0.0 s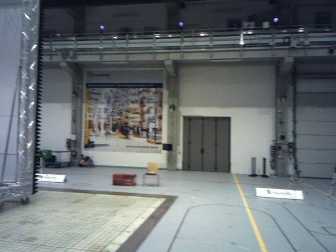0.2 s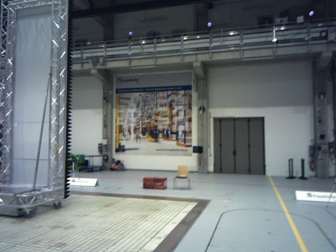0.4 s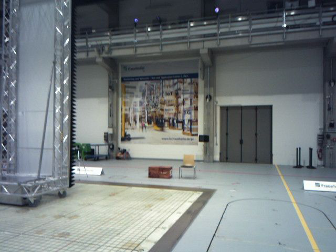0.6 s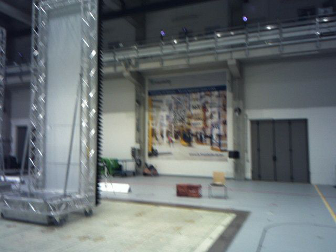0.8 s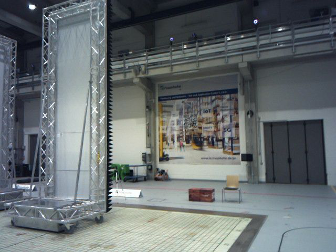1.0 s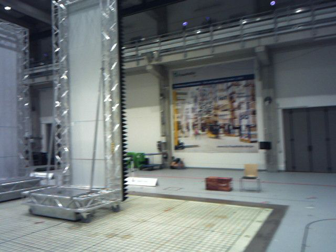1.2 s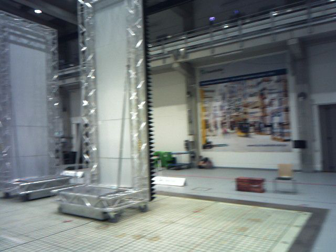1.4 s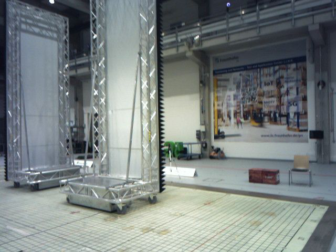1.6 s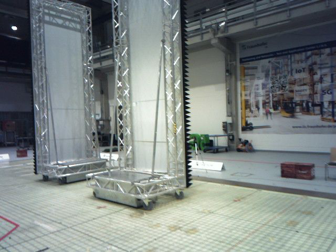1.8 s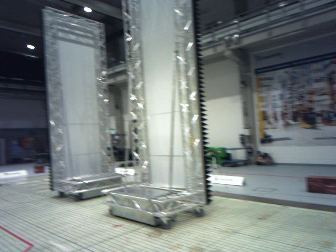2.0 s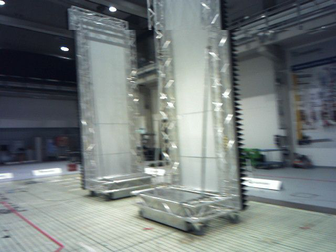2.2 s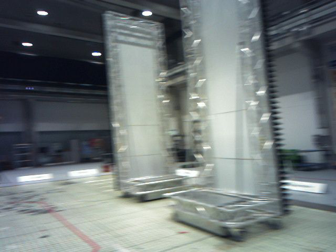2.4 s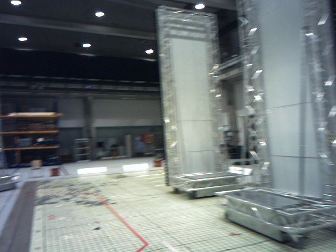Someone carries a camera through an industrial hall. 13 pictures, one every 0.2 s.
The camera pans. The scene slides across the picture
to the right.
The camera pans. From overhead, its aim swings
counterclockwise.
0.0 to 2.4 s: The camera pans to its left, which is counterclockwise from overhead, by about 55 degrees. It travels forward, about 2.8 m.
The film runs forward here.
